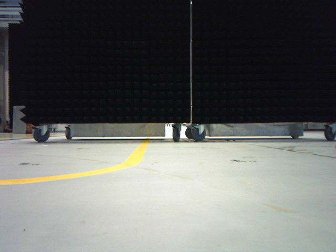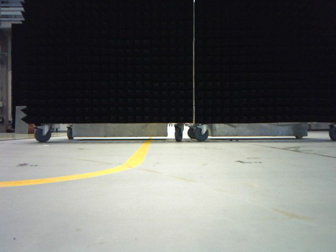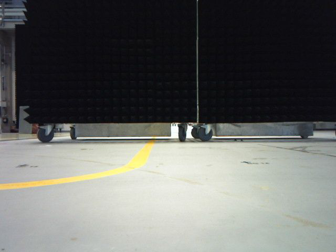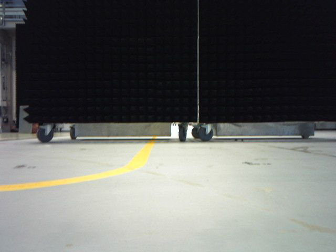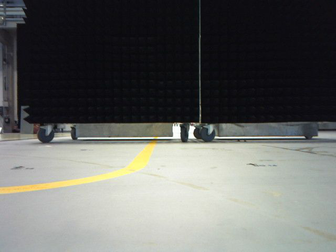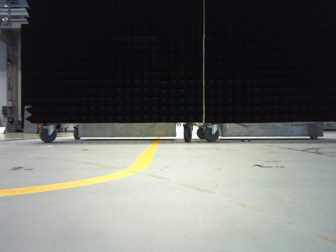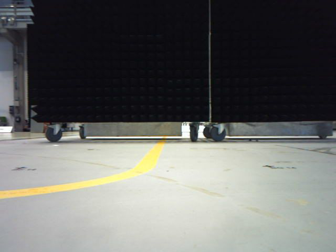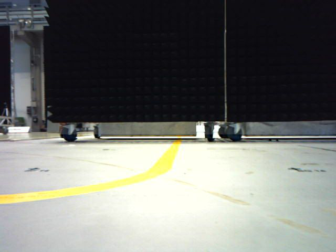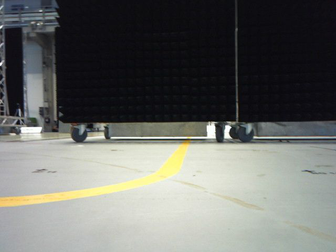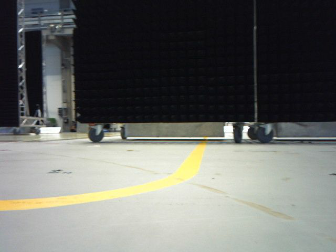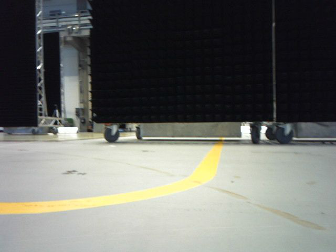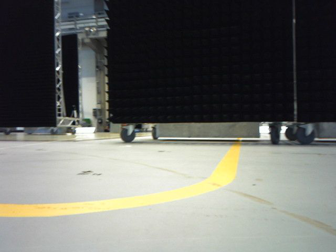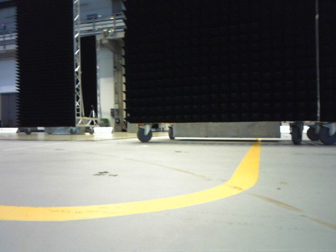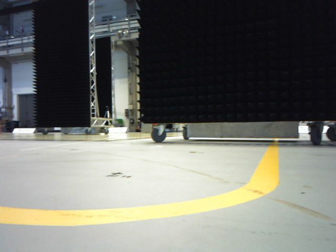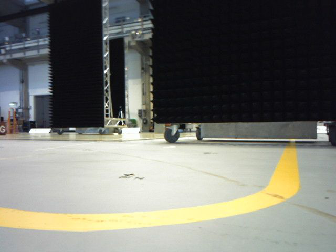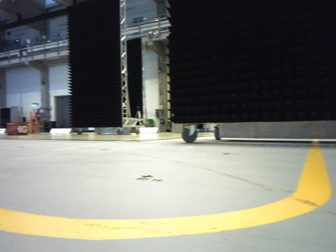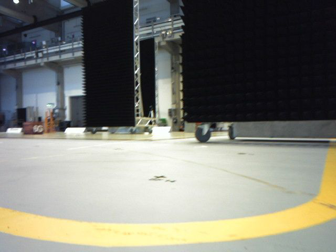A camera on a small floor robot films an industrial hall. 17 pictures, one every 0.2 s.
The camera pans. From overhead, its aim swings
counterclockwise.
The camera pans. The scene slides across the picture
to the right.
0.0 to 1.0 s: The camera travels forward, about 0.2 m, so what stands in front looms larger.
1.0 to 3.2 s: The camera swings to its left by about 30 degrees, and the scene slides to the right. It travels forward, about 0.4 m.
The film runs forward here.
